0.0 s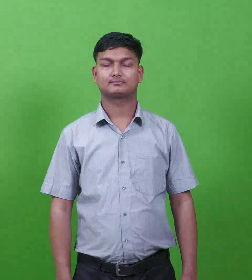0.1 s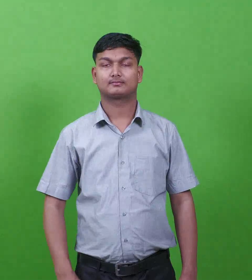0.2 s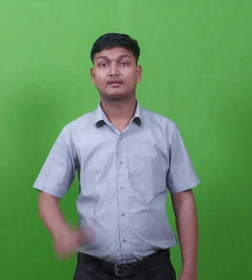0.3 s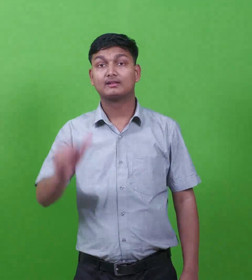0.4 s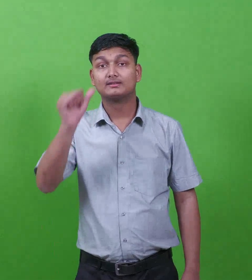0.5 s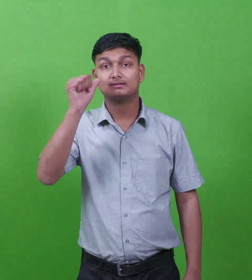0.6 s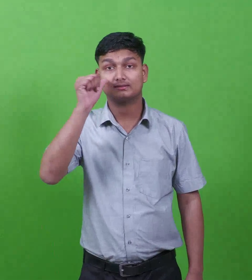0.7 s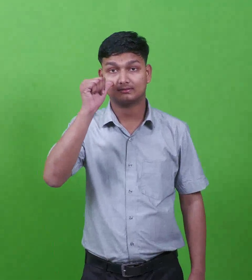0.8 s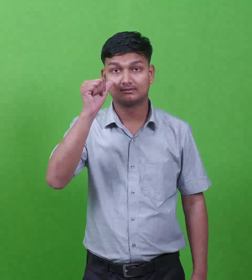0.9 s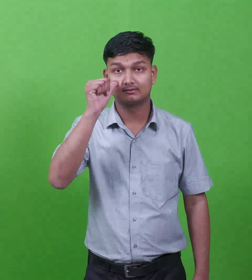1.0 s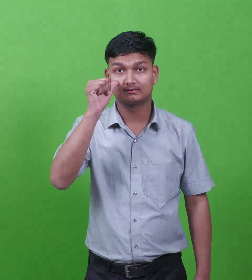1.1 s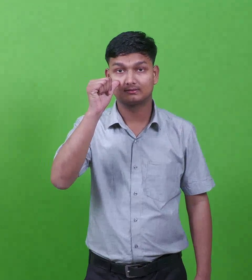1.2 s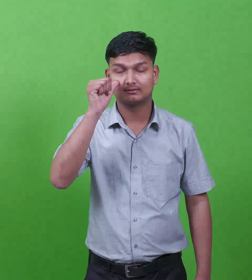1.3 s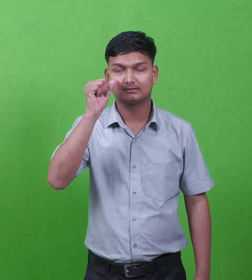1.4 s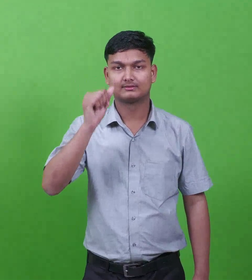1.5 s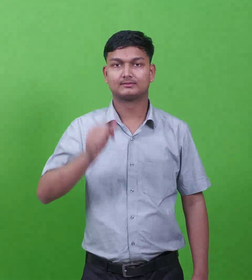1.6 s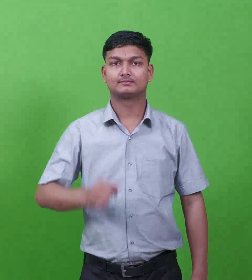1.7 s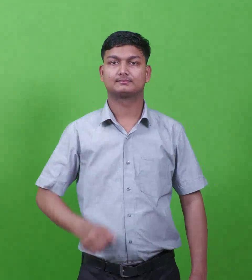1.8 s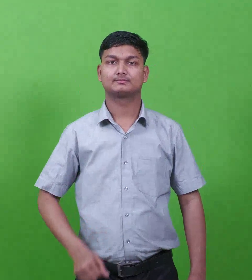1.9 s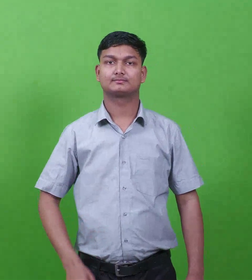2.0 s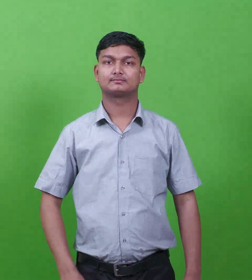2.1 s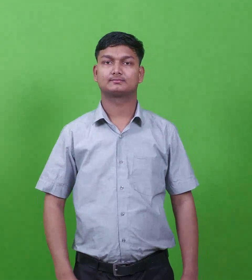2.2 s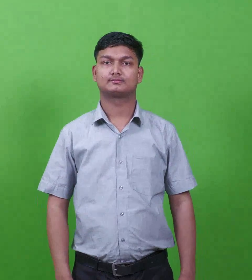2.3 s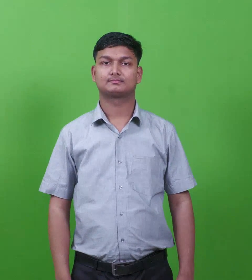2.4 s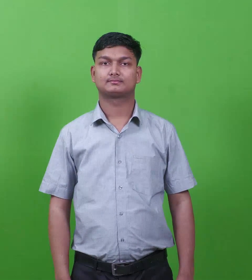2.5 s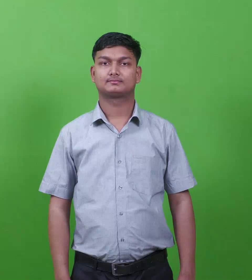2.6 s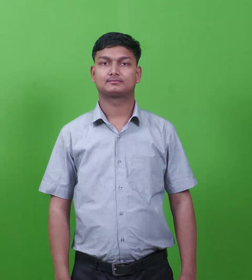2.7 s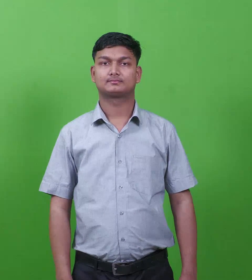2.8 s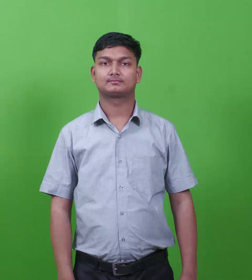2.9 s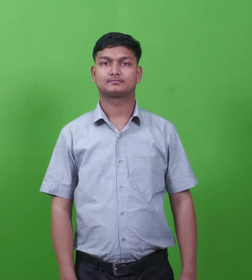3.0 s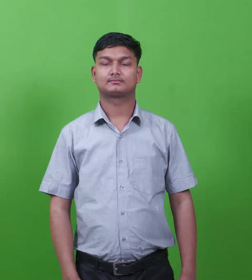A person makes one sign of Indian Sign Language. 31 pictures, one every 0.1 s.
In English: jonathan
